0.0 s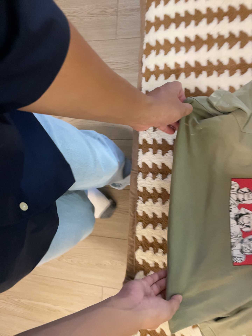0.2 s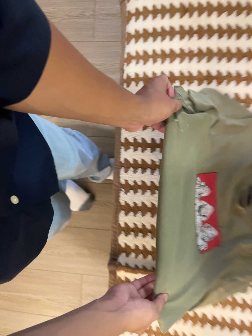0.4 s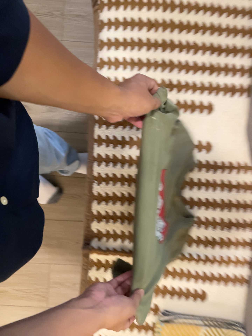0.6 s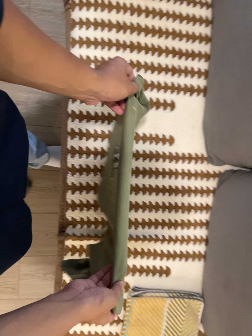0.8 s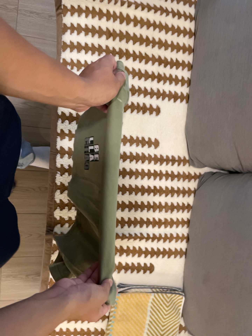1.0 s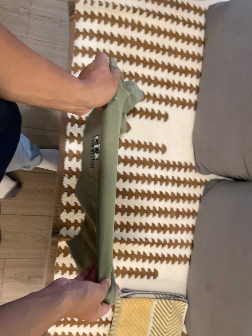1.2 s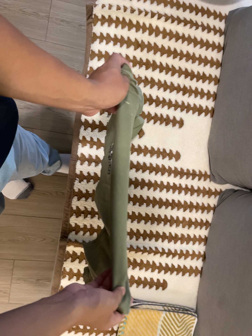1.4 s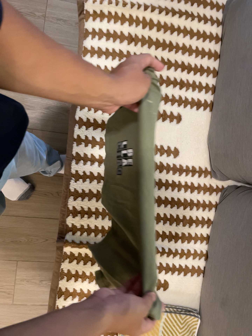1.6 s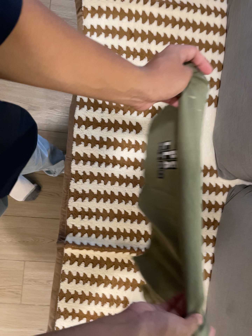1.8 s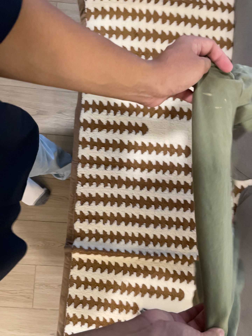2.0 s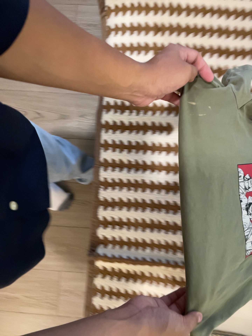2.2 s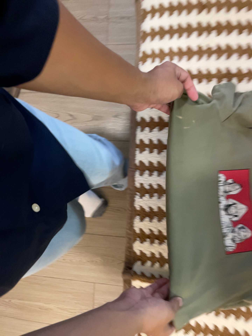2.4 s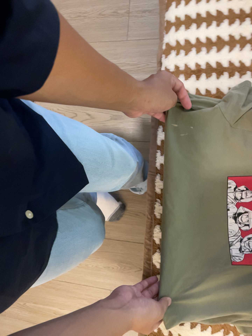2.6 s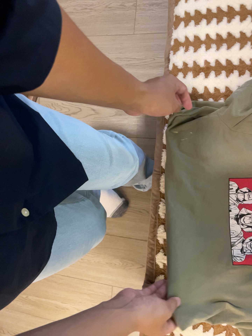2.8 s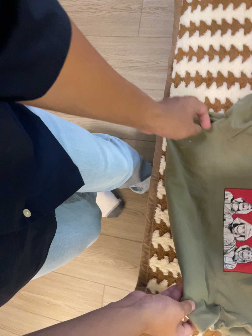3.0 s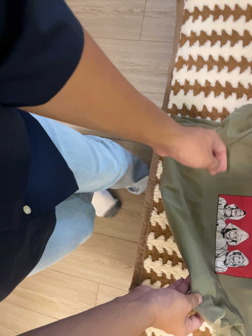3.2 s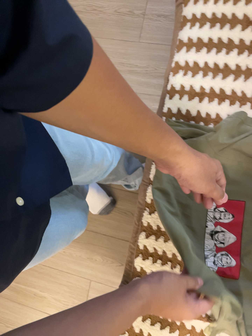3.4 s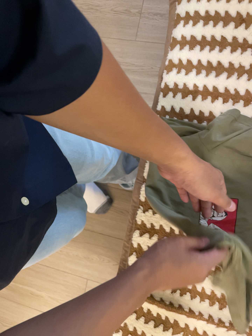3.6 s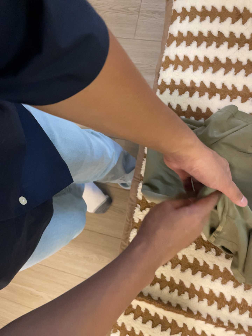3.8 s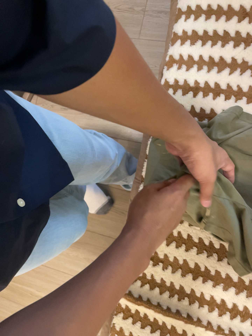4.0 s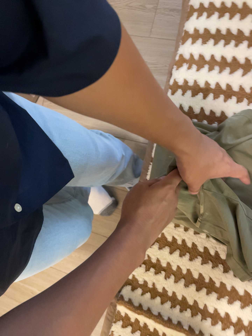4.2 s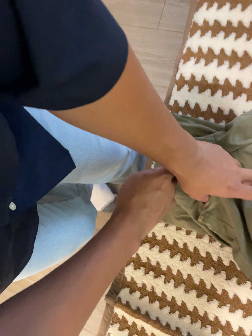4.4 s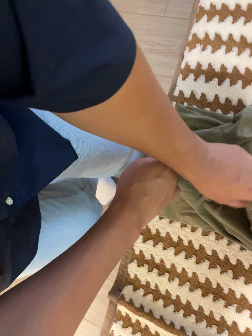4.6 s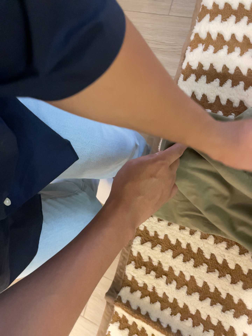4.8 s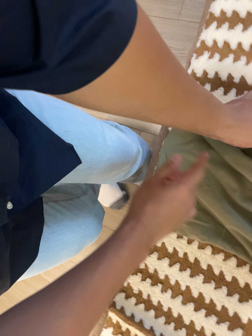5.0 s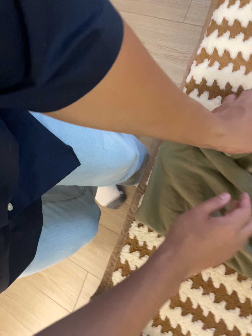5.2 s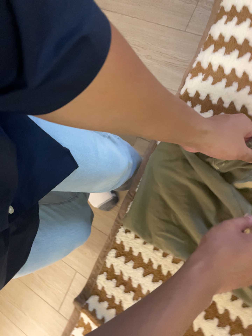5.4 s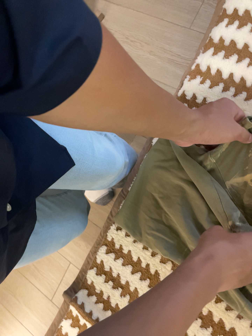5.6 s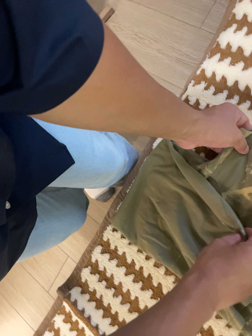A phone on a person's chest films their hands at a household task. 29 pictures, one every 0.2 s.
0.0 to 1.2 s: The camera pans to its right by about 25 degrees. It travels backward and to its left, about 30 cm, so what stands in front gets smaller.
1.2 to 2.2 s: The camera pans to its left by about 20 degrees. It travels forward and to its right, about 24 cm, so what stands in front looms larger.
2.2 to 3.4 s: The camera rolls about its line of sight by about 10 degrees, and the scene rotates clockwise.
3.4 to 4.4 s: The camera travels forward and to its right, about 10 cm, so what stands in front looms larger.
4.4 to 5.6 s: The camera travels to its right and toward the top of its view, about 10 cm. It rolls about its line of sight by about 15 degrees, and the scene rotates clockwise.
The film runs forward here.
